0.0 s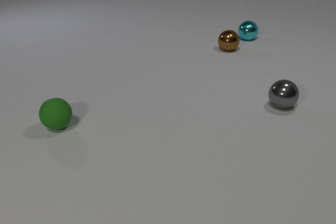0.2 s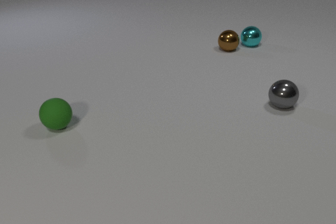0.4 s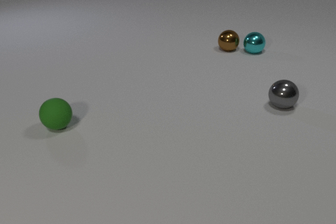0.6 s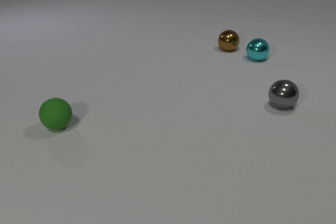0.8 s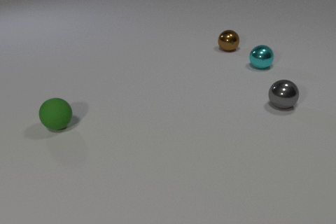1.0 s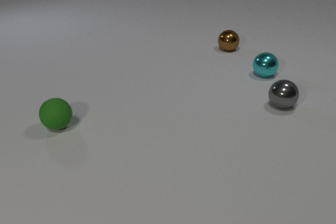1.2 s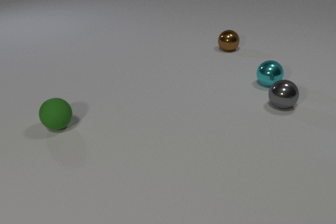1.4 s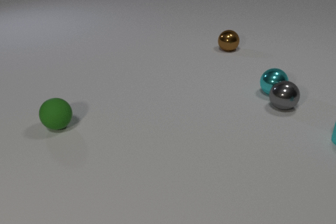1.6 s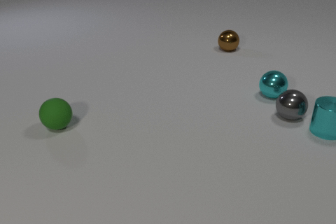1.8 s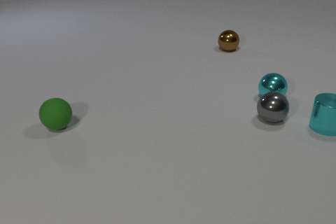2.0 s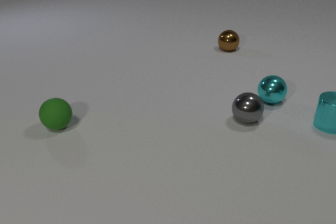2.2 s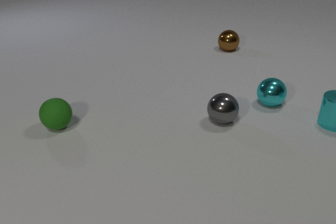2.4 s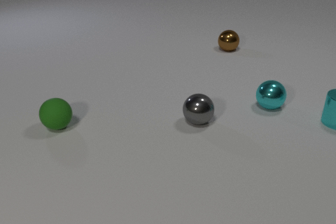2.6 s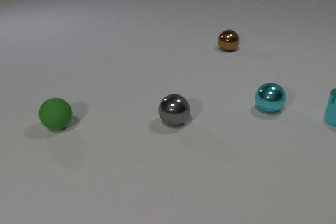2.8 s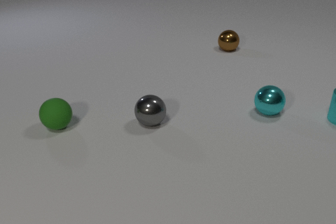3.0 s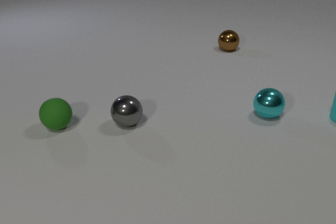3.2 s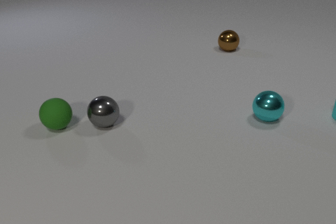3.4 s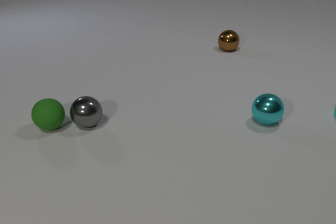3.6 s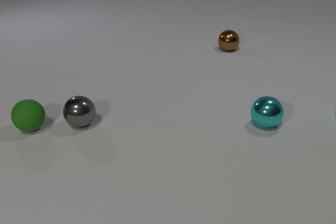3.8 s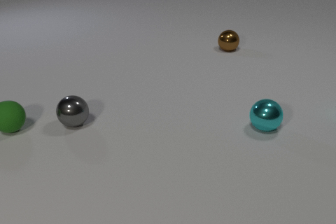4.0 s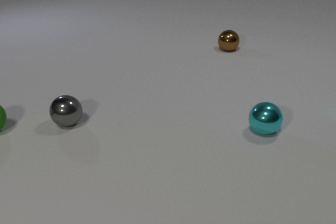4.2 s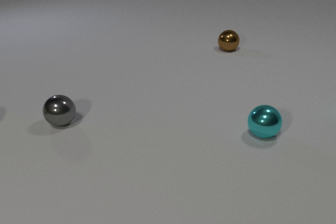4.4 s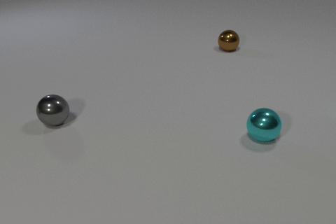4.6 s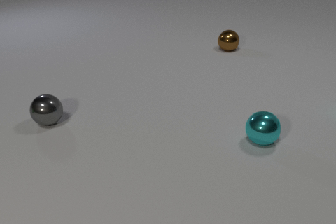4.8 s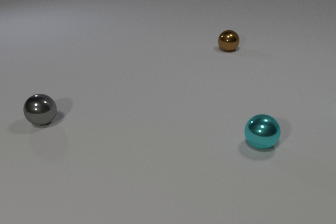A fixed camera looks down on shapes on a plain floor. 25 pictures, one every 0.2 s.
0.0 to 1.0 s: The cyan metal sphere rolls toward the camera.
1.0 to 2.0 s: The cyan metal sphere rolls toward the camera. The gray metal sphere rolls toward the camera and to the left. The cyan metal cylinder comes in at the right edge, slides away from the camera and to the left. The cyan metal sphere and the gray metal sphere collide. The gray metal sphere and the cyan metal cylinder collide.
2.0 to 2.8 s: The cyan metal sphere rolls toward the camera. The gray metal sphere rolls to the left. The cyan metal cylinder slides away from the camera and to the right.
2.8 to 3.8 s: The cyan metal sphere rolls toward the camera. The gray metal sphere rolls to the left. The cyan metal cylinder slides away from the camera and to the right, leaves at the right edge. The green rubber sphere rolls to the left. The gray metal sphere and the green rubber sphere collide.
3.8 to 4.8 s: The cyan metal sphere rolls toward the camera. The gray metal sphere rolls to the left. The green rubber sphere rolls to the left, leaves at the left edge.
How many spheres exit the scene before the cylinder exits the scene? 0.
How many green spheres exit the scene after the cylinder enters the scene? 1.
Are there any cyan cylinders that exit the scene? yes.
